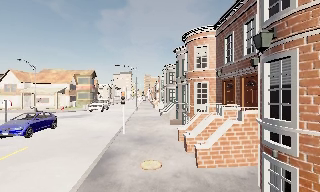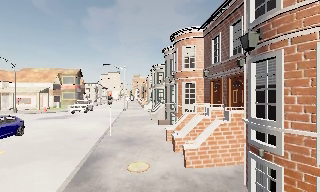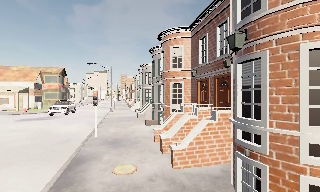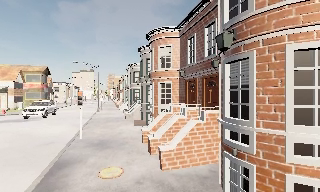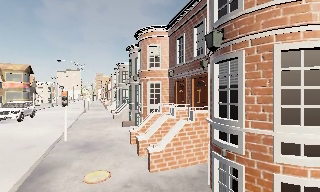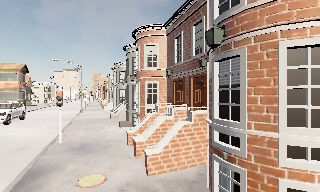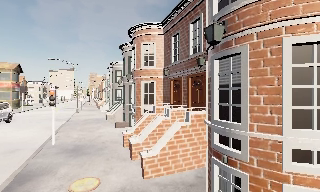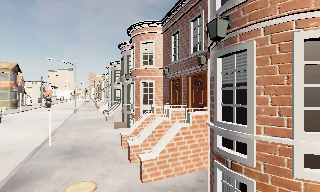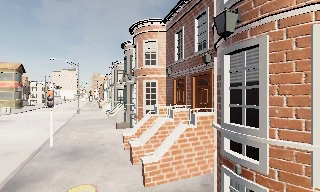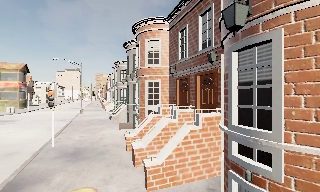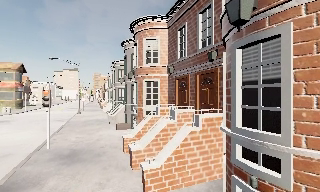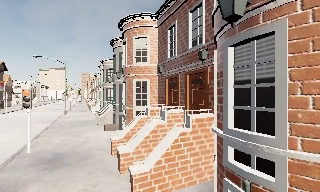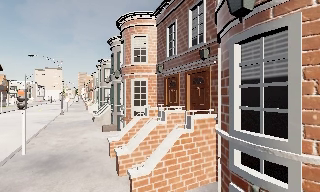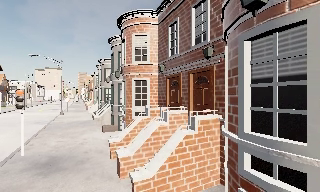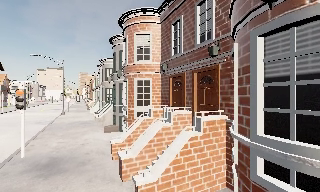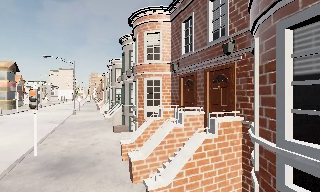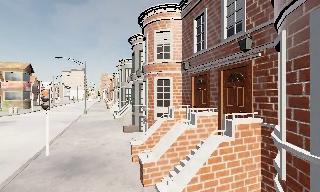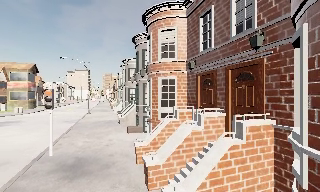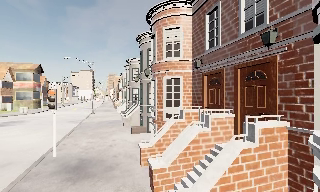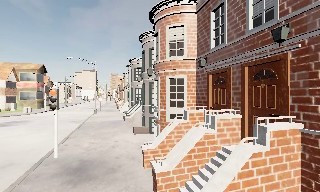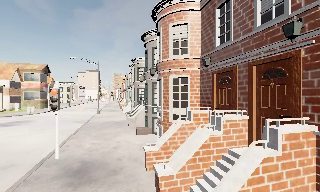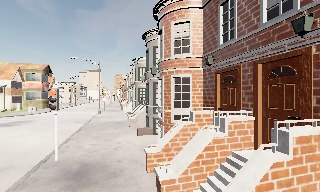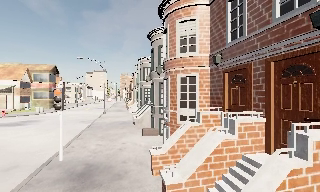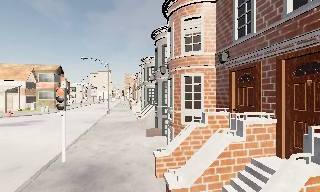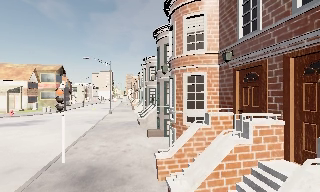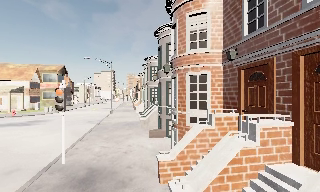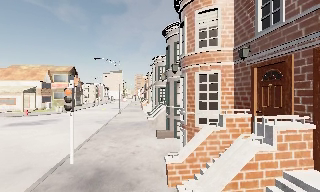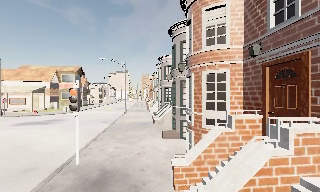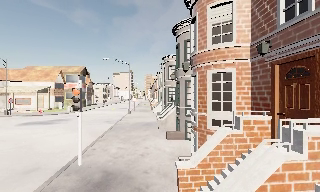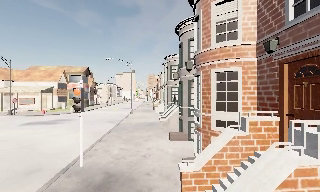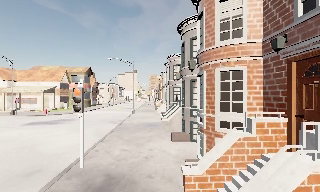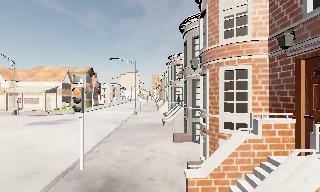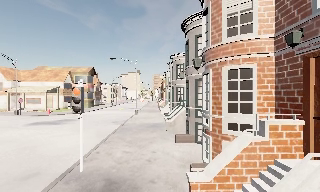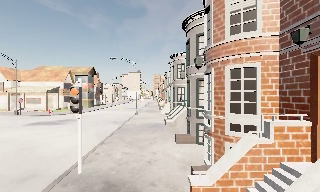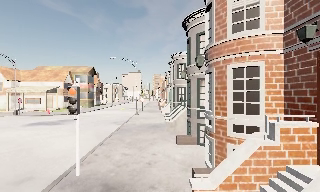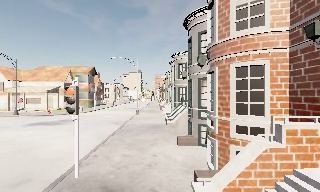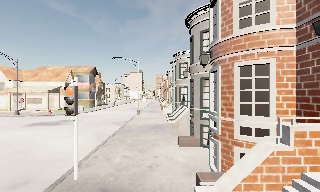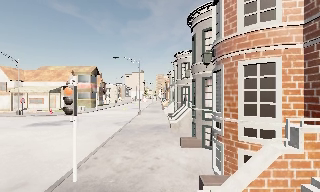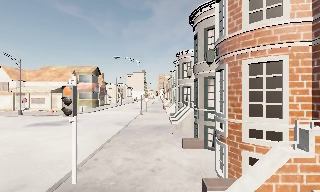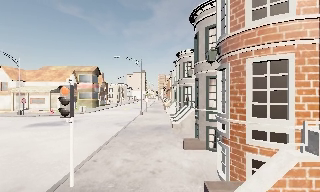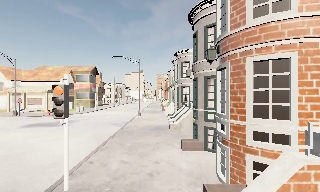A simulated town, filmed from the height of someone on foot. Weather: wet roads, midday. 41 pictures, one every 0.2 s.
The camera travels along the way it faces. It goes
forward.
0.0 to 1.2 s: The camera swings to its right by about 20 degrees, and the scene slides to the left. It travels forward, about 1 m, so what stands in front looms larger.
1.2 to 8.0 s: The camera swings to its left by about 25 degrees, and the scene slides to the right. It travels forward, about 6 m, so what stands in front looms larger.
The film runs forward here.
